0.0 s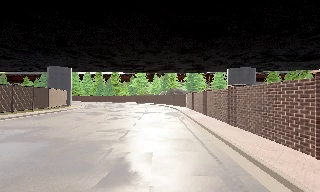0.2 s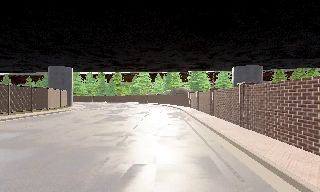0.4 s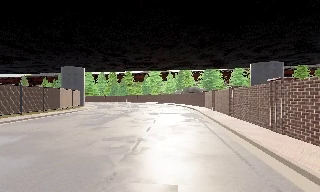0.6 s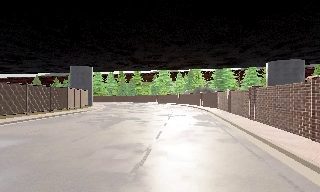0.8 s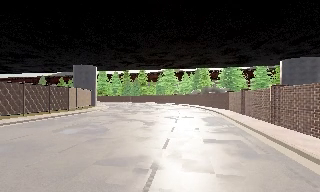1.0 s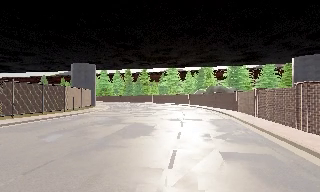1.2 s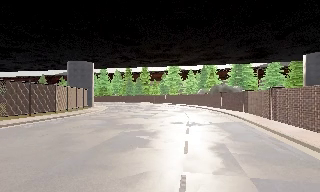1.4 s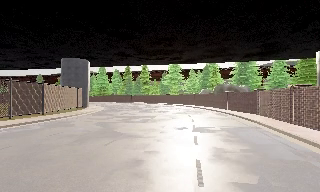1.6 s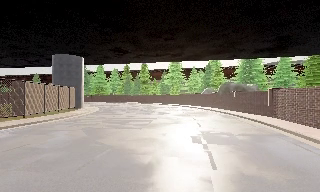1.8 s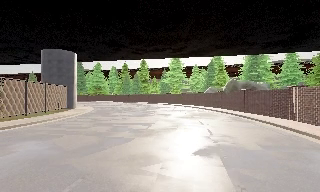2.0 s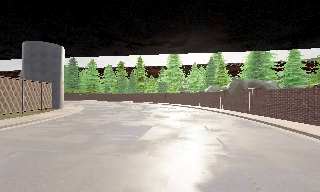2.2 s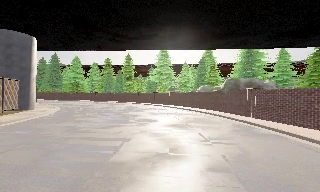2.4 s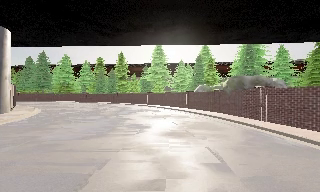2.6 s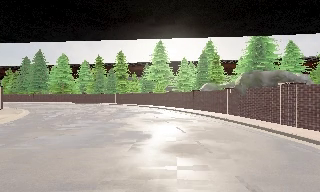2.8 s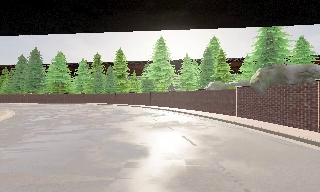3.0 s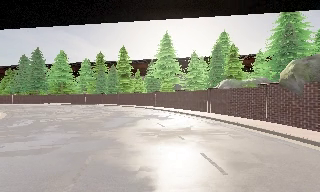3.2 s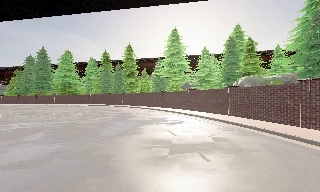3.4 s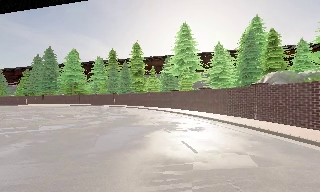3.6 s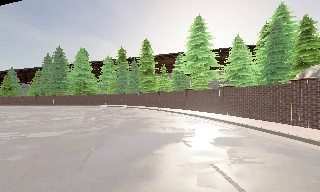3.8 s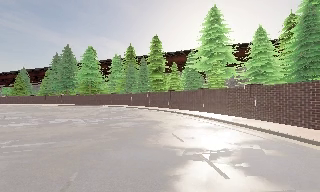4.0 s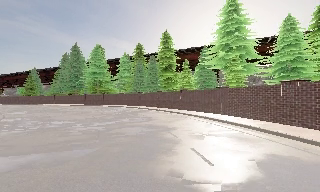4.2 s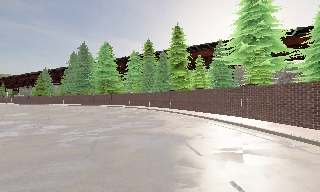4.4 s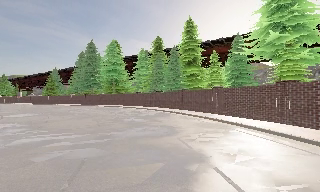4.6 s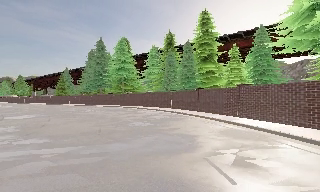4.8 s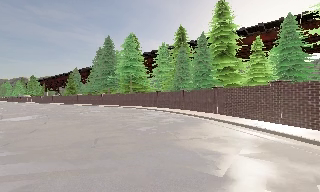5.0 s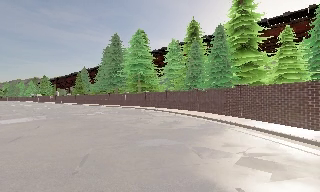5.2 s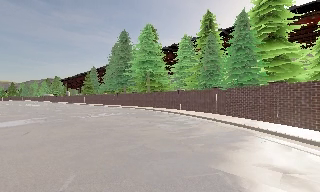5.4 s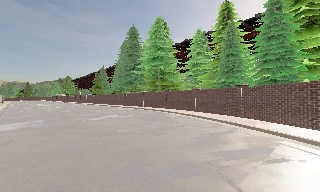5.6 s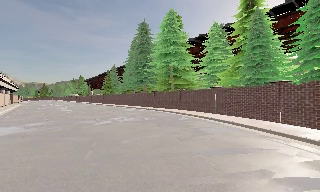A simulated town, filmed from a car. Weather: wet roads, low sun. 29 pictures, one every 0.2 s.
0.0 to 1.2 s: The scene slides to the right, as the camera pans about 10 degrees to its left. It travels forward, about 8 m, so what stands in front looms larger. It gains speed.
1.2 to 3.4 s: The camera travels forward, about 25 m, so what stands in front looms larger.
3.4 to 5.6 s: The camera swings to its left by about 40 degrees, and the scene slides to the right. It travels forward, about 25 m.
The film runs forward here.
